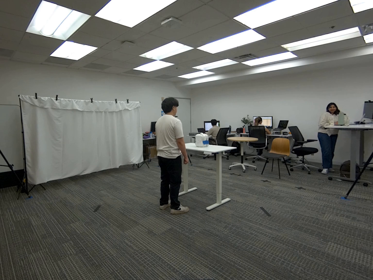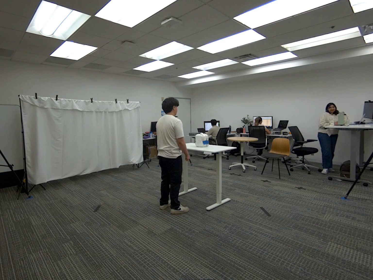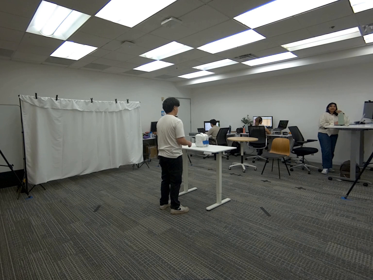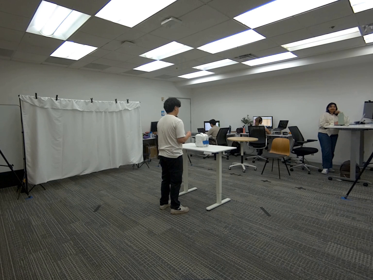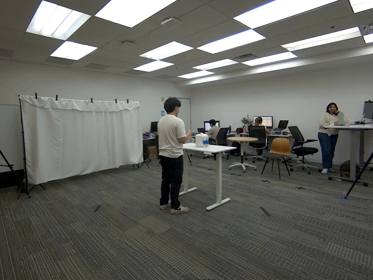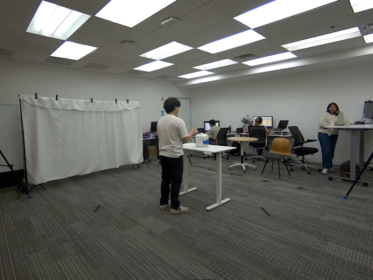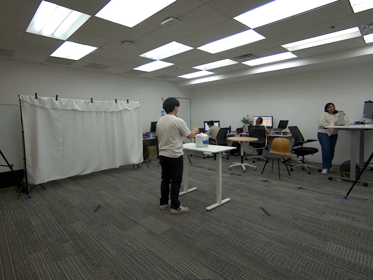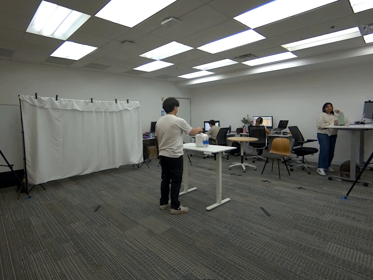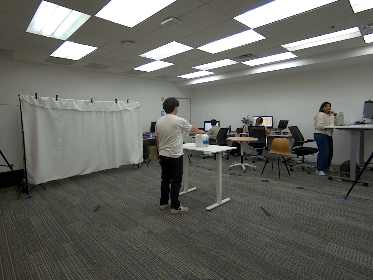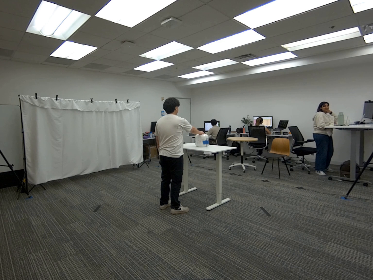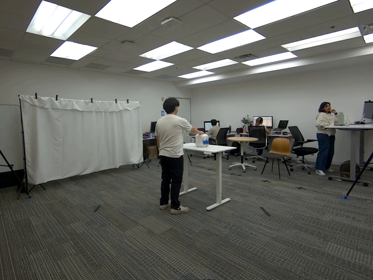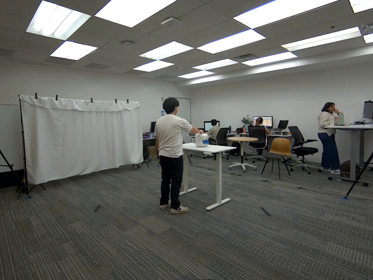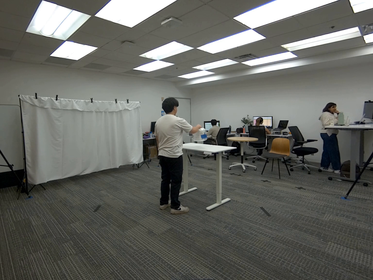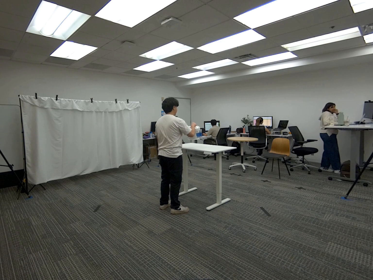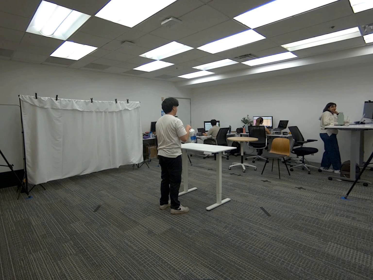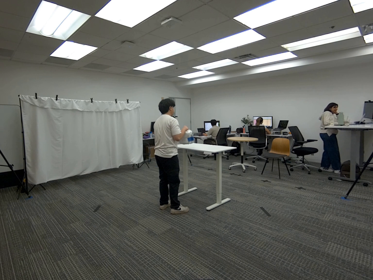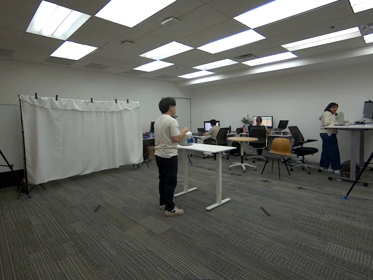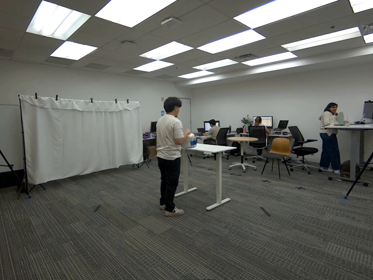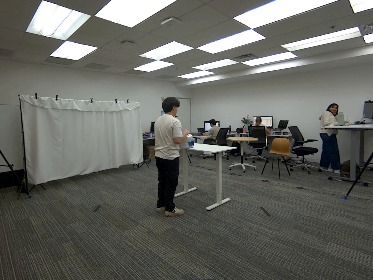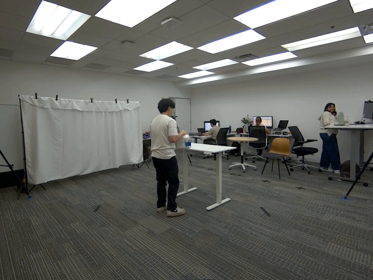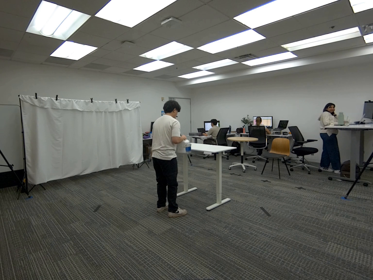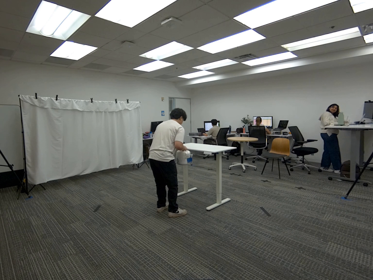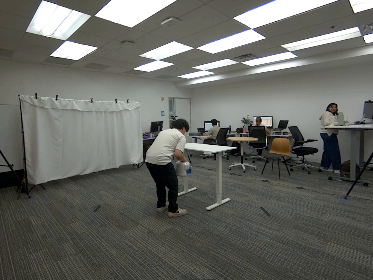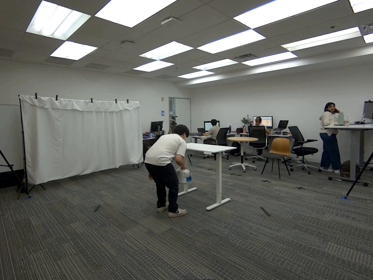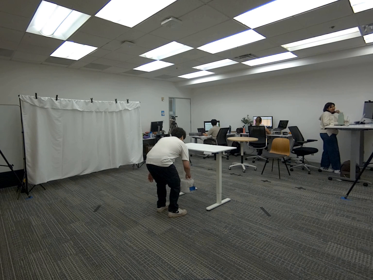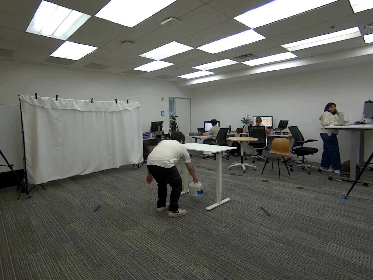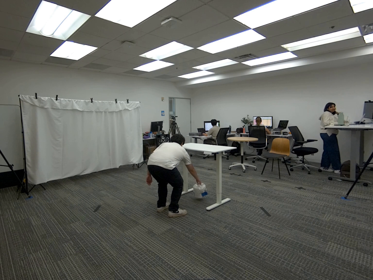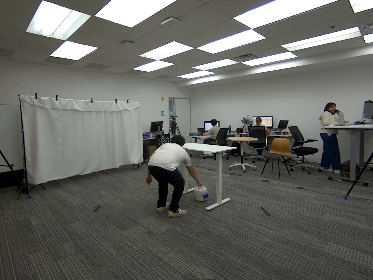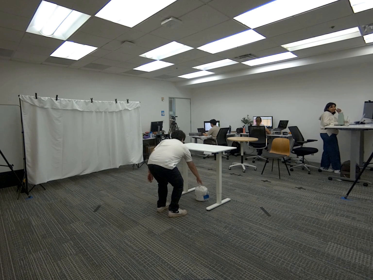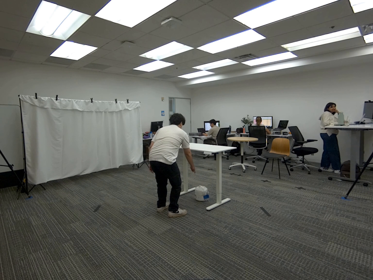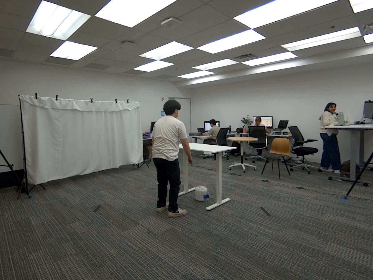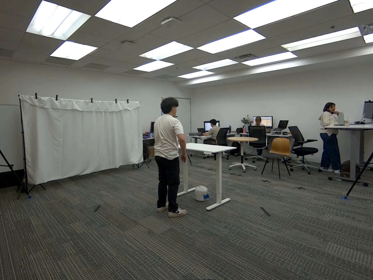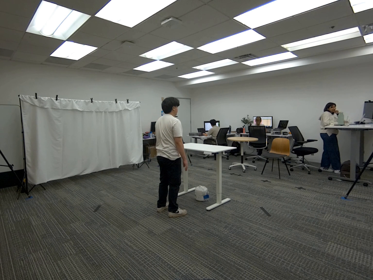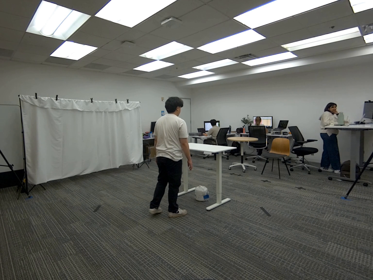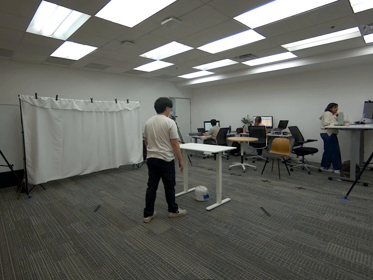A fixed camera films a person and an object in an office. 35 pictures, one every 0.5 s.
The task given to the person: Walk over to the rice cooker on the white desk and using your right hand pick up the rice cooker and place underneath the white desk.
